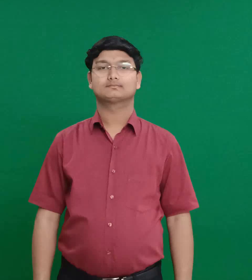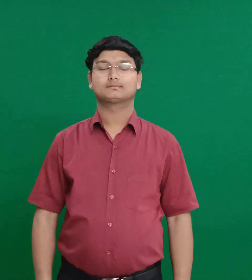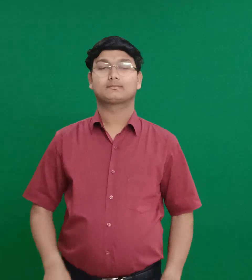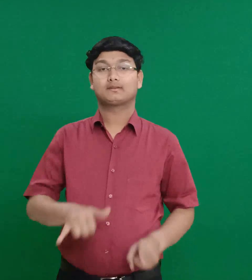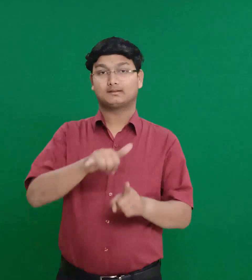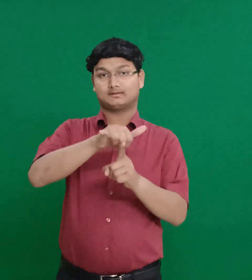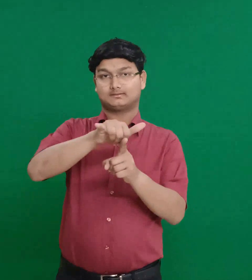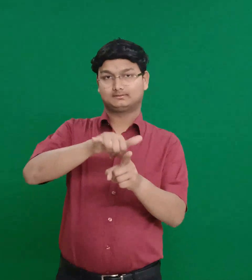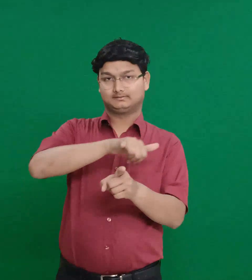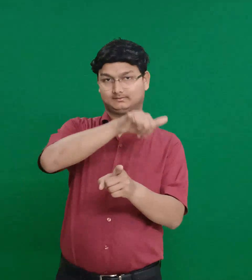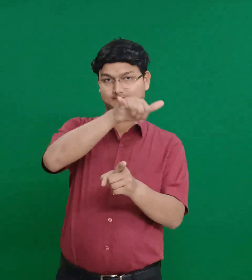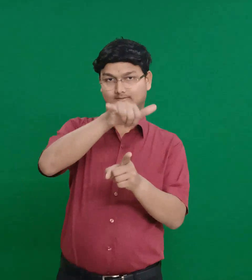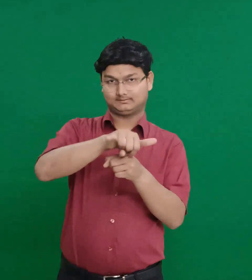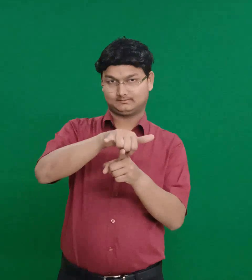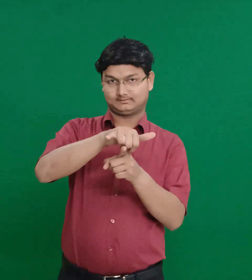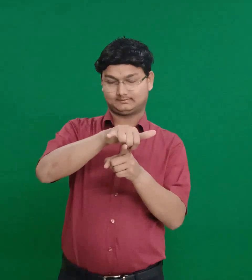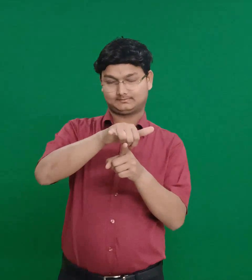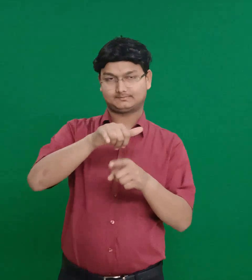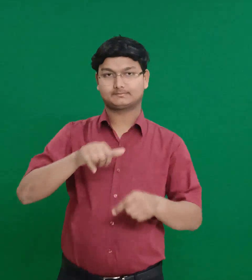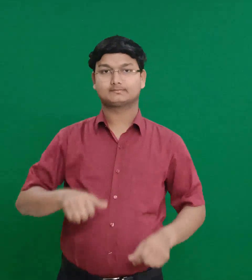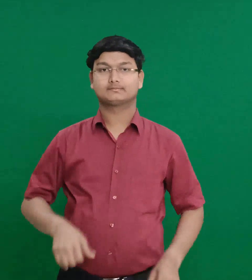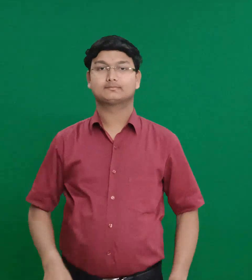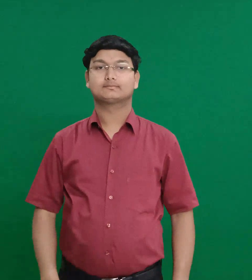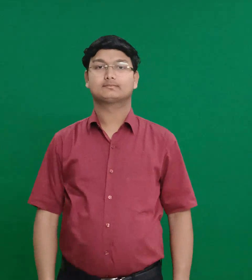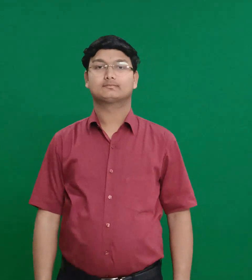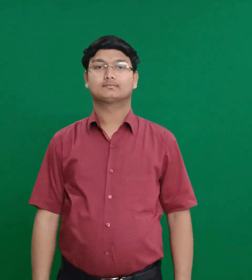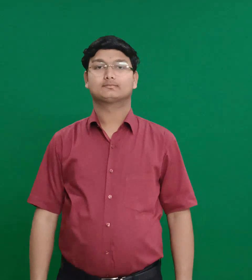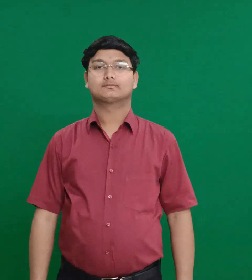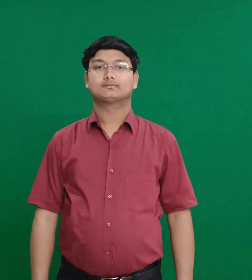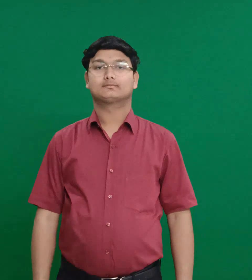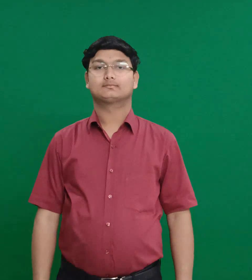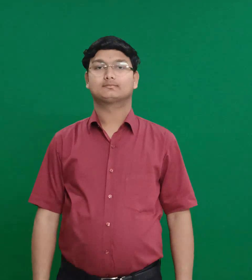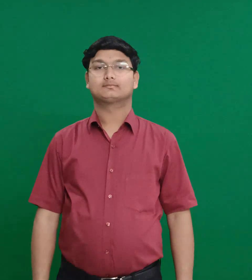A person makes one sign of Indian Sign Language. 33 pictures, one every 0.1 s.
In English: zobah
